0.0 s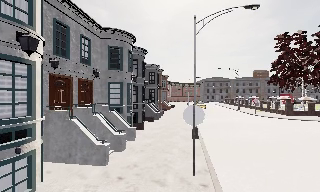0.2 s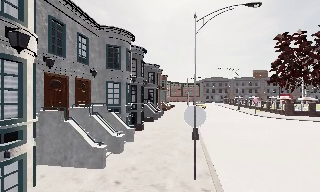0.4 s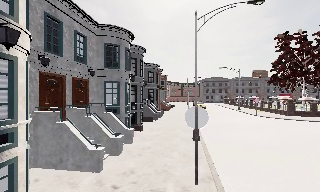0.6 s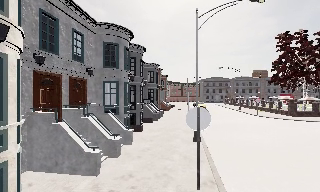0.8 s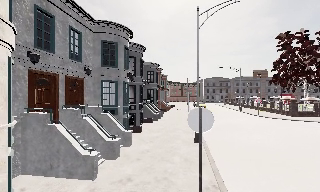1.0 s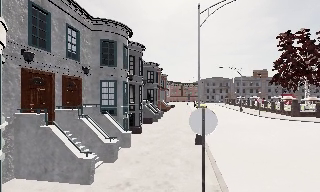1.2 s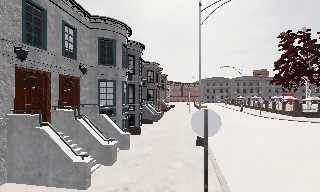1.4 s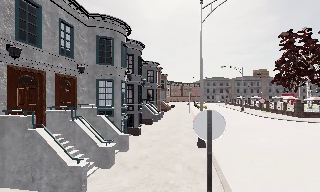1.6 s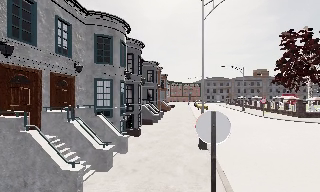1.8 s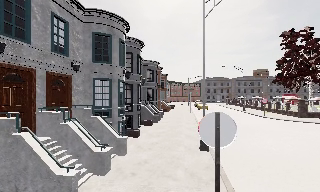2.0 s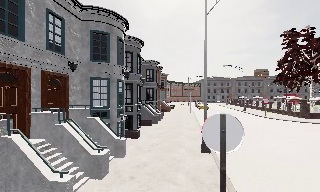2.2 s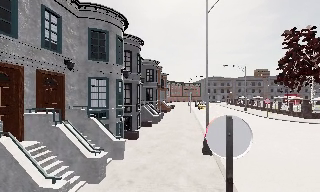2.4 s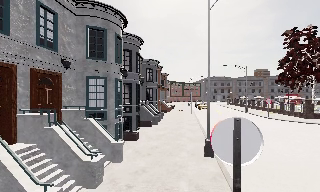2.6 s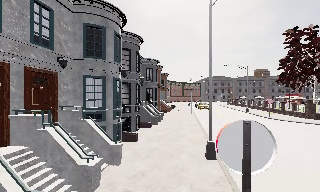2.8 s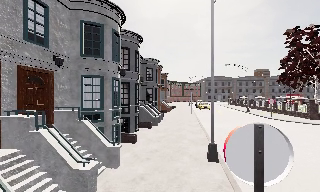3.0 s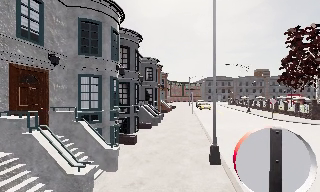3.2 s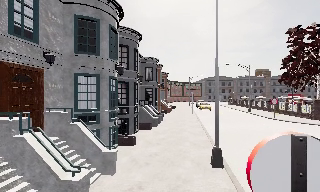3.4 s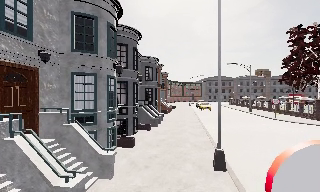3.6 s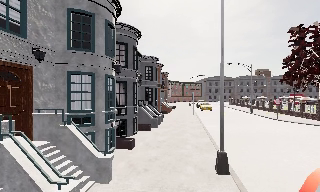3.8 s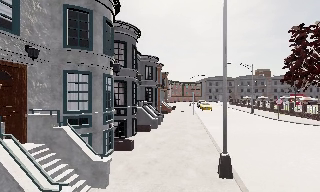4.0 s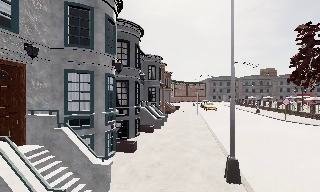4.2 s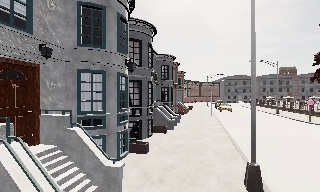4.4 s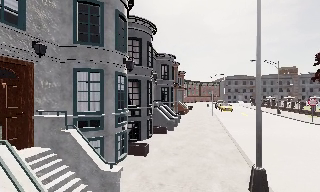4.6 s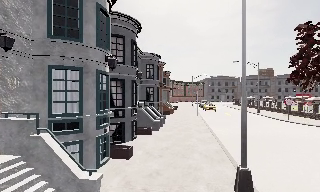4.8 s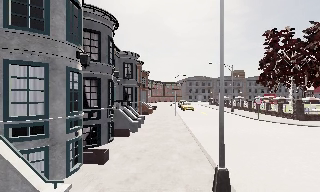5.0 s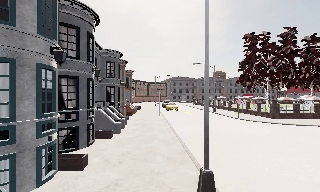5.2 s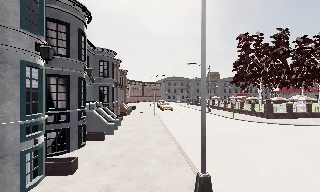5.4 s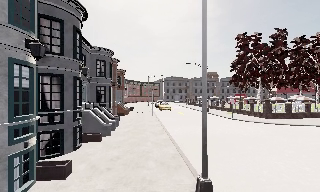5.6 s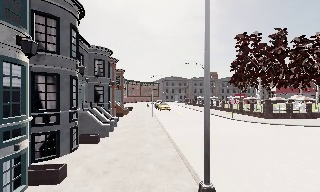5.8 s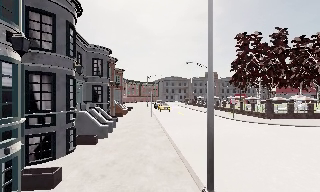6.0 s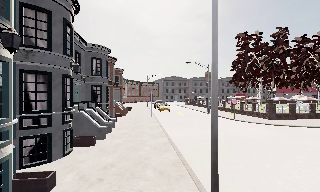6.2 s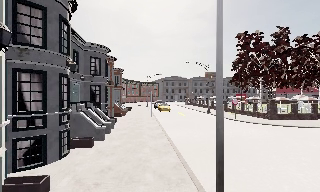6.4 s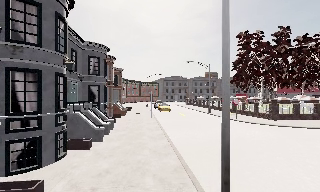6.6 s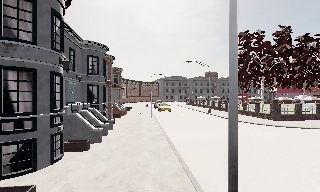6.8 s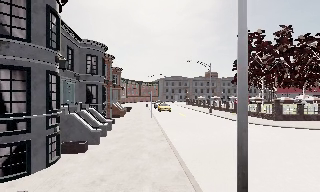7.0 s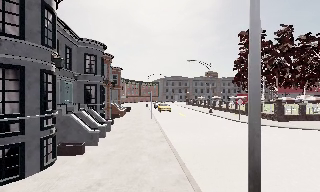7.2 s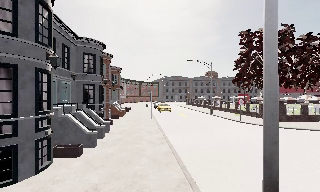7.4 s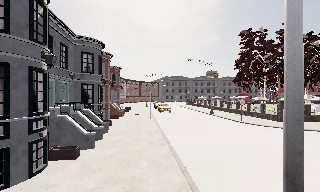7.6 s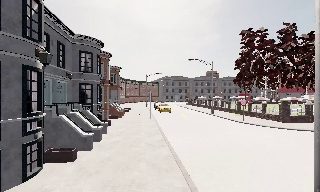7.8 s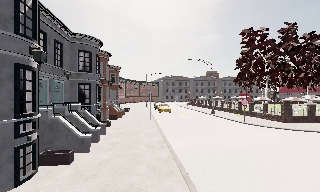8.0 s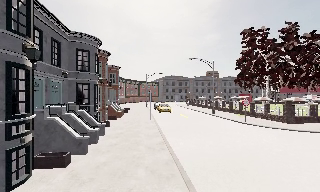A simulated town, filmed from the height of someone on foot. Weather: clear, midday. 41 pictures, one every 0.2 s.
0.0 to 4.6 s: The camera travels forward, about 6 m, so what stands in front looms larger.
4.6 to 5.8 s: The camera swings to its right by about 15 degrees, and the scene slides to the left. It travels forward, about 1.5 m, so what stands in front looms larger.
5.8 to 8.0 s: The camera travels forward, about 2.5 m, so what stands in front looms larger.
The film runs forward here.
